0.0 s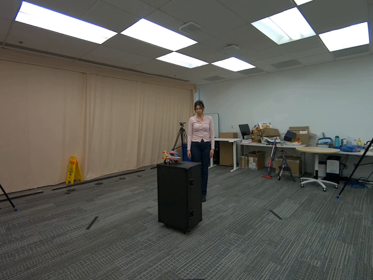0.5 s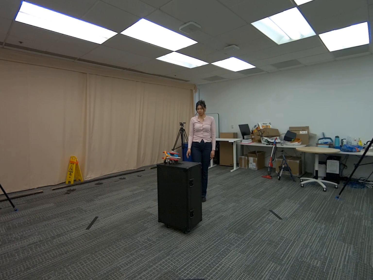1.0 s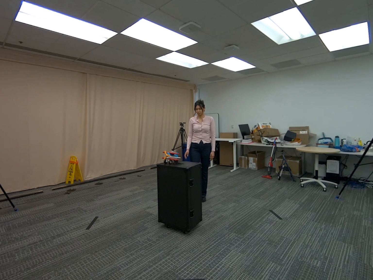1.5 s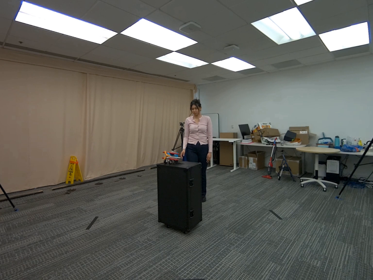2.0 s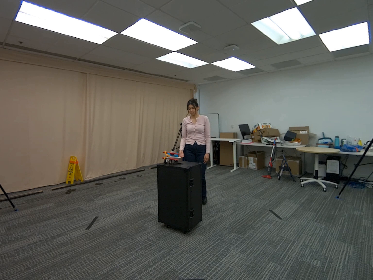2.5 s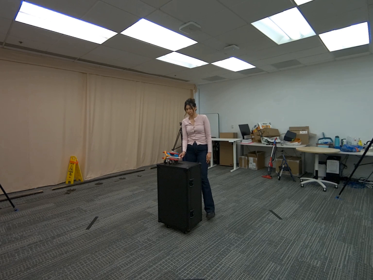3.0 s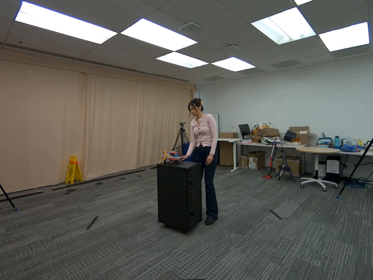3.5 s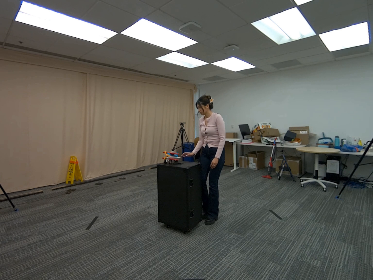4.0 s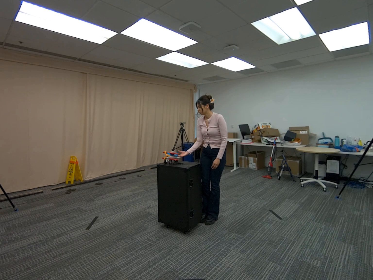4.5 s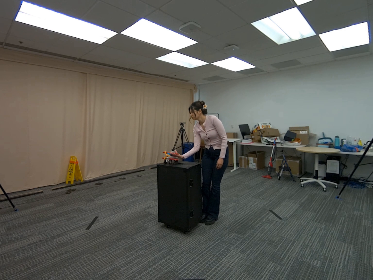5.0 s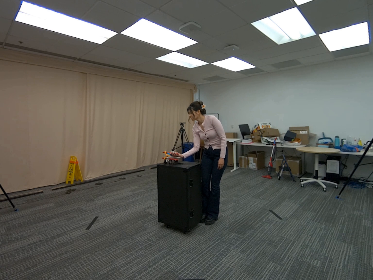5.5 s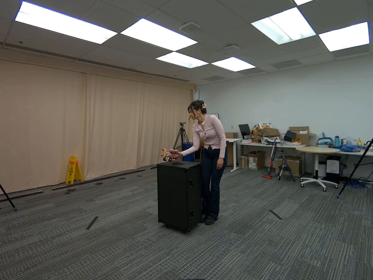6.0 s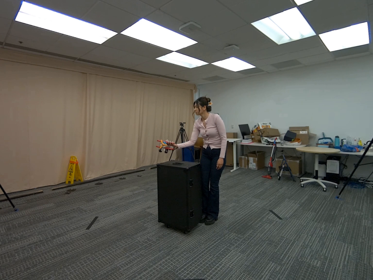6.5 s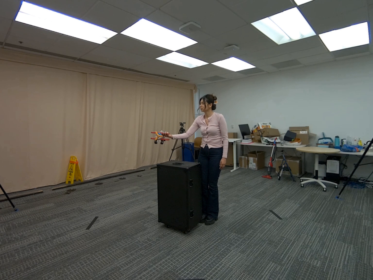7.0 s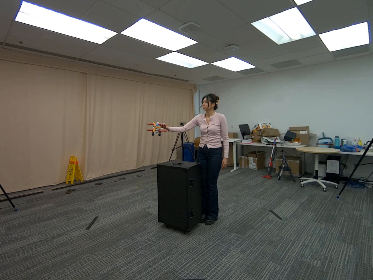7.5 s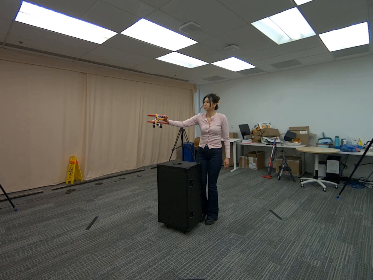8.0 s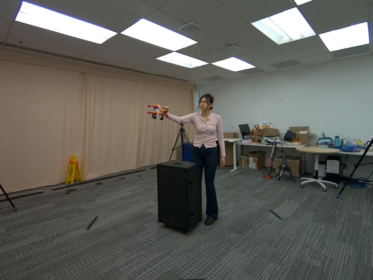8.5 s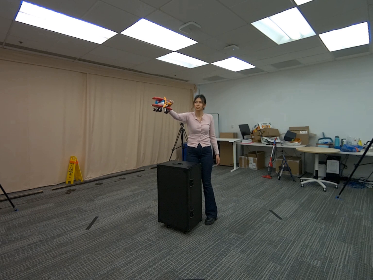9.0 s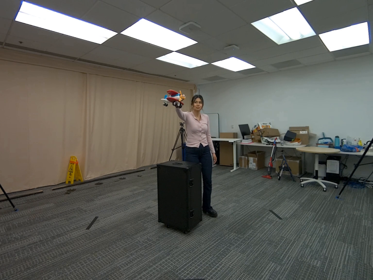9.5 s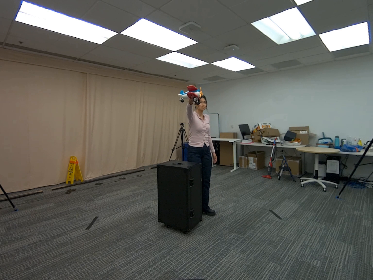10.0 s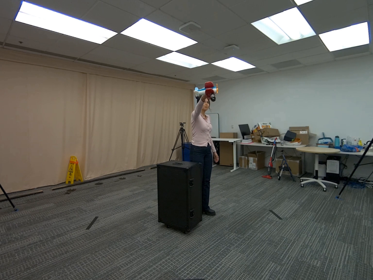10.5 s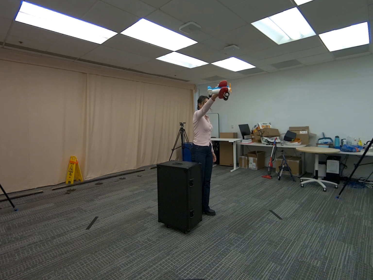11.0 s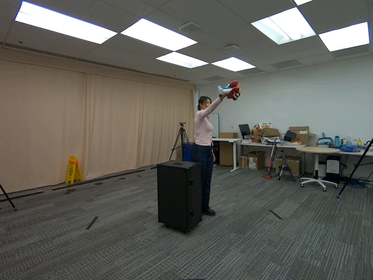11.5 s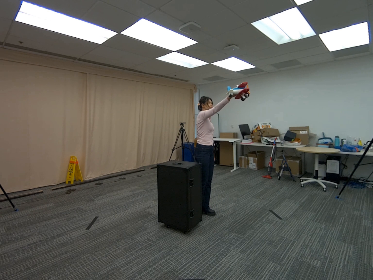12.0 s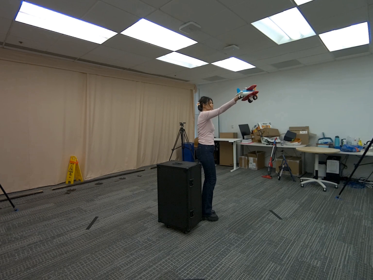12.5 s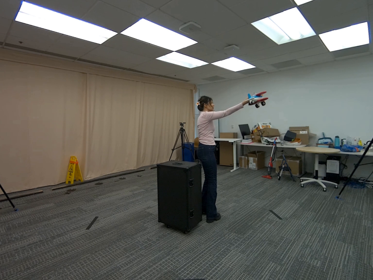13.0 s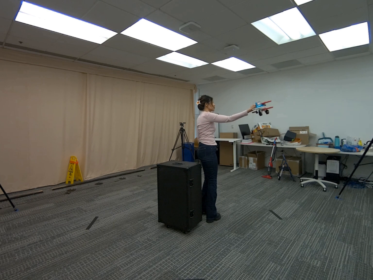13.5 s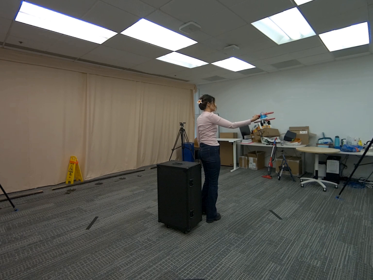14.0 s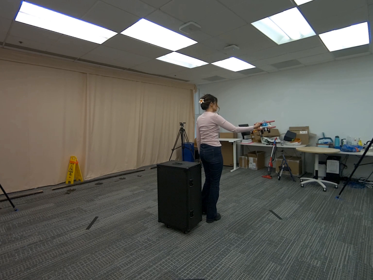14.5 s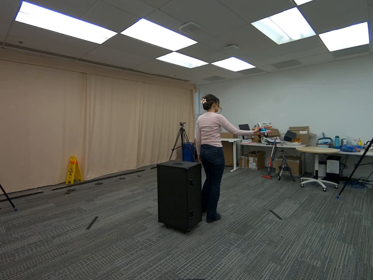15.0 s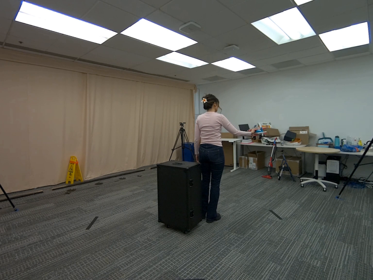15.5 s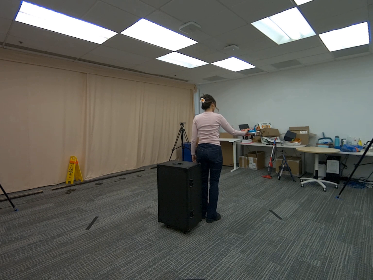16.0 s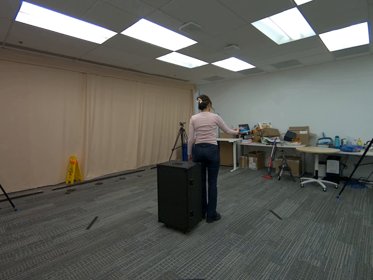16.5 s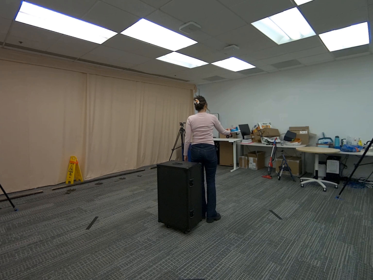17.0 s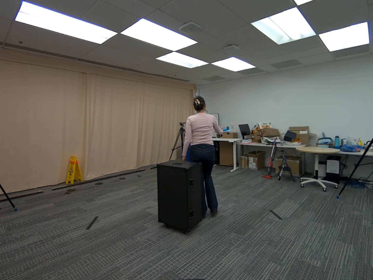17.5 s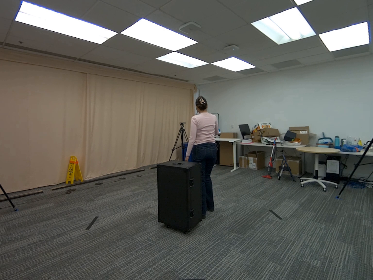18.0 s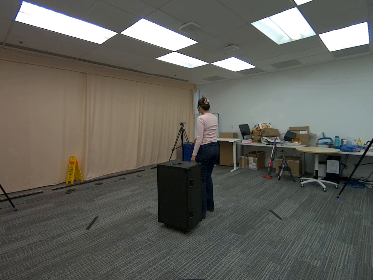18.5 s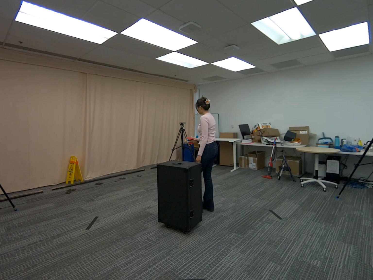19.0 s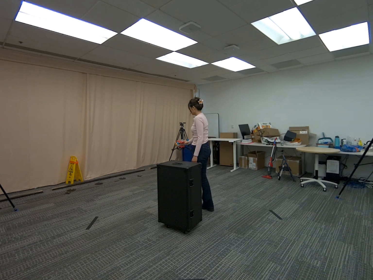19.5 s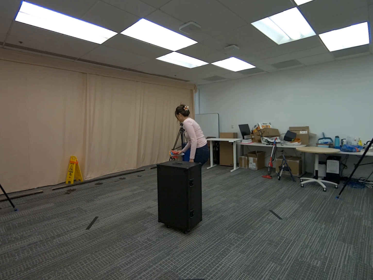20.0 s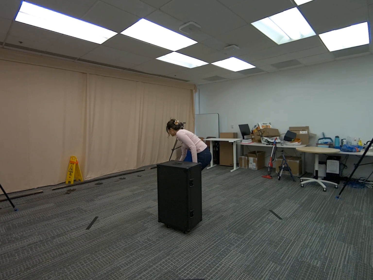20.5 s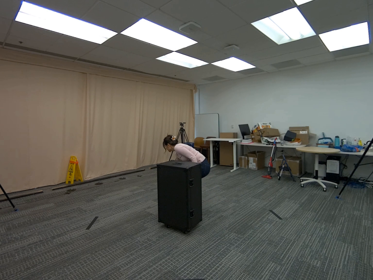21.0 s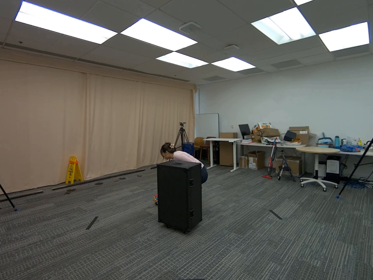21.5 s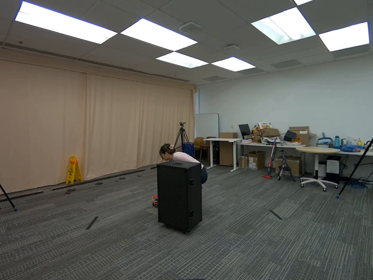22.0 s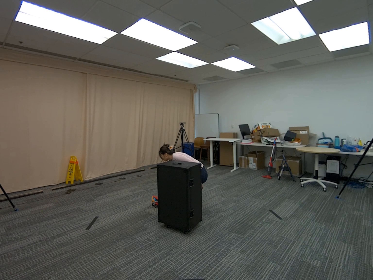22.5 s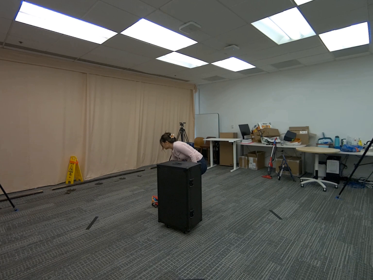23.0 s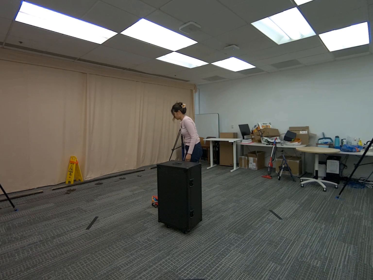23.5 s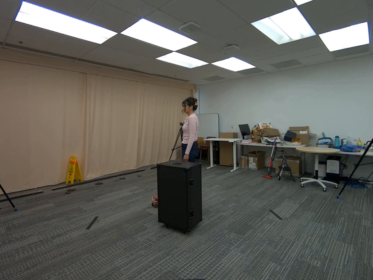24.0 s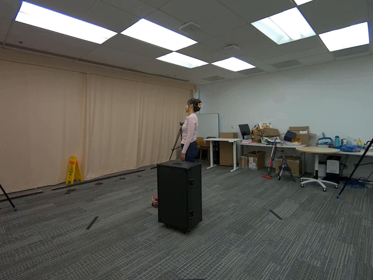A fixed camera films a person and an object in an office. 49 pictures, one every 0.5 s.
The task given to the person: Walk to the toy airplane on the g1 box, pick it up with your right hand, hold it in the air, walk around and place the airplane on the ground.
